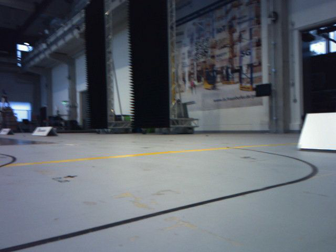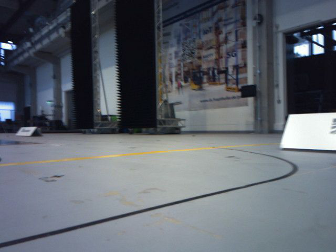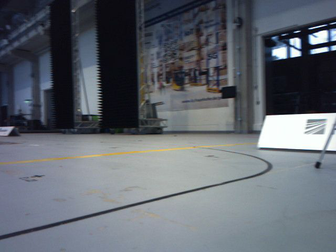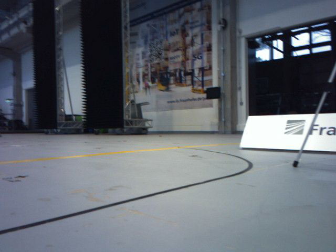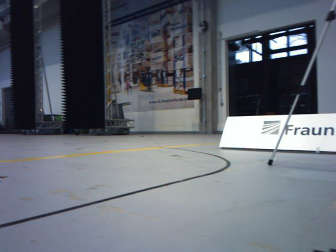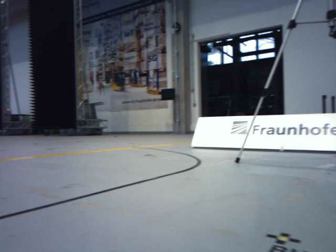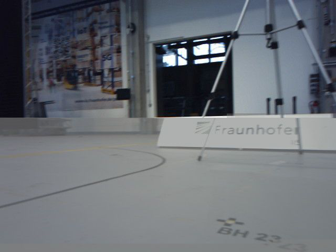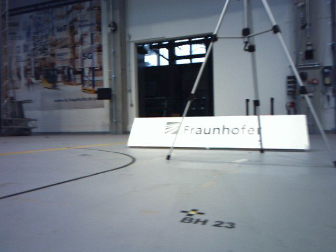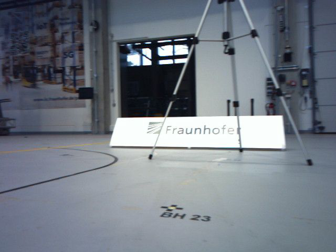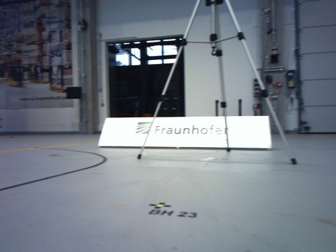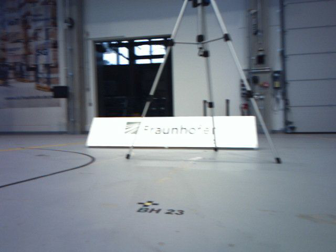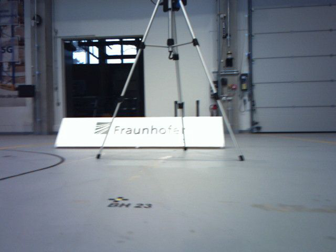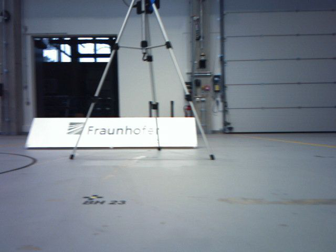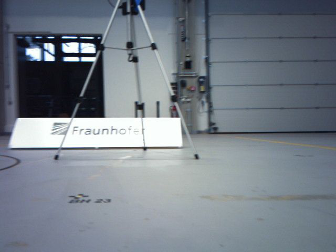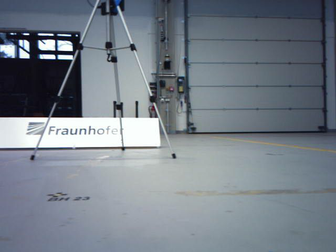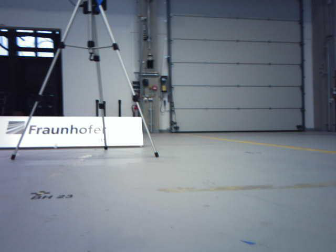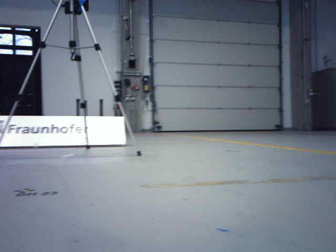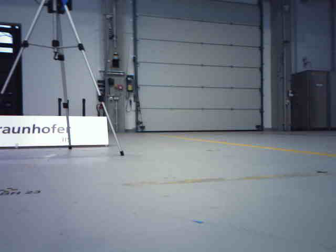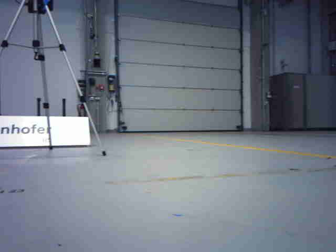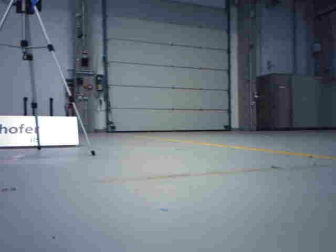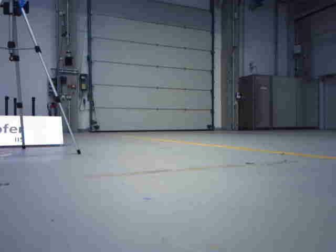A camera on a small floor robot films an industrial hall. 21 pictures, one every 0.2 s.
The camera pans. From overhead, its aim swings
clockwise.
The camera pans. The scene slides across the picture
to the left.
0.0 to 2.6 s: The camera pans to its right, which is clockwise from overhead, by about 55 degrees. It travels backward, about 0.5 m.
2.6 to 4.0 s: The scene slides to the left, as the camera pans about 25 degrees to its right. It travels backward, about 0.3 m, so what stands in front gets smaller. It gains speed.
The film runs backward here.
